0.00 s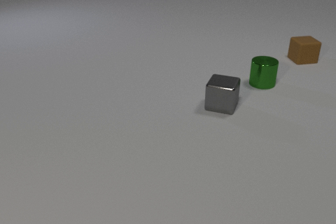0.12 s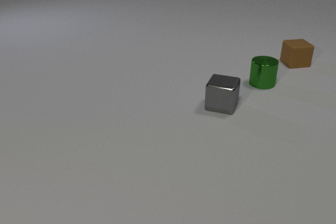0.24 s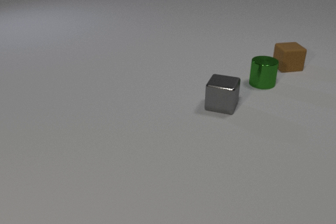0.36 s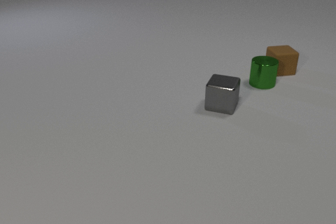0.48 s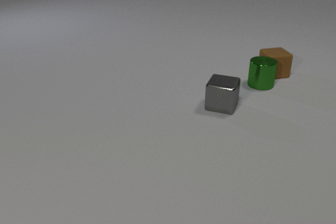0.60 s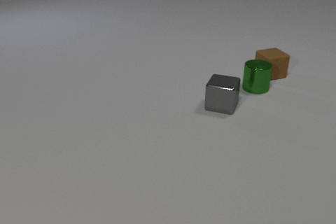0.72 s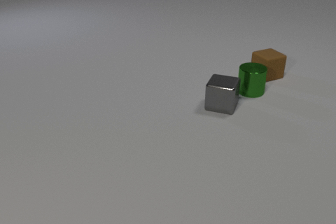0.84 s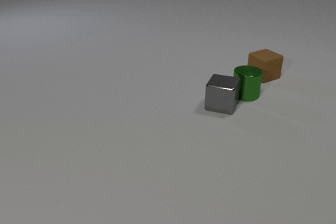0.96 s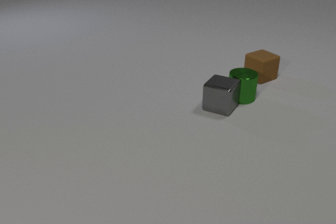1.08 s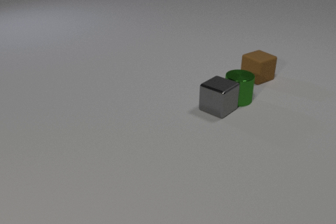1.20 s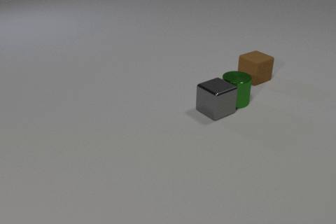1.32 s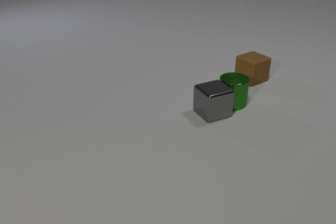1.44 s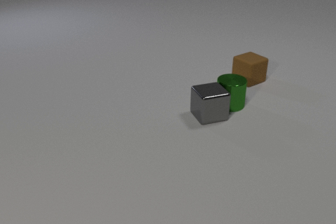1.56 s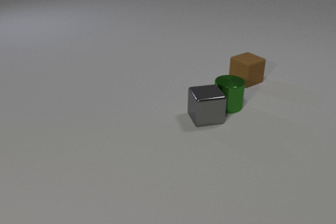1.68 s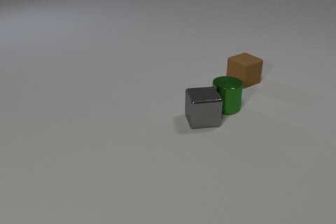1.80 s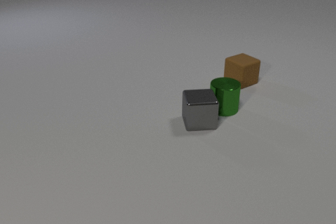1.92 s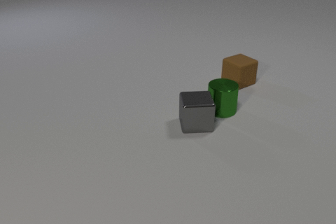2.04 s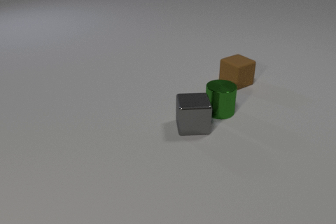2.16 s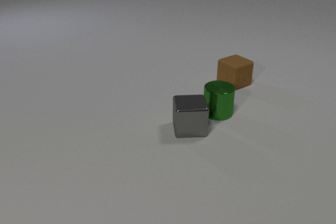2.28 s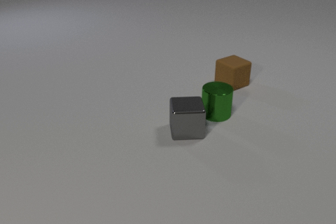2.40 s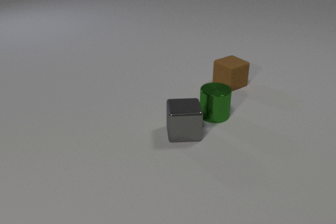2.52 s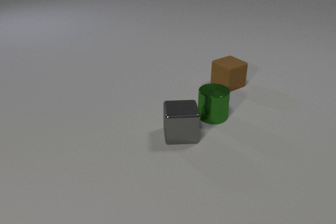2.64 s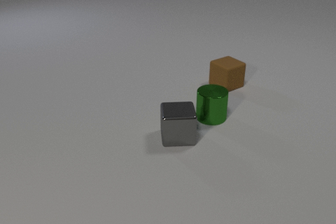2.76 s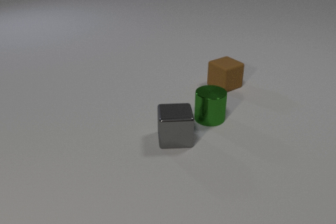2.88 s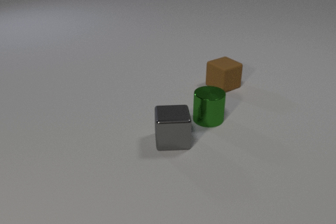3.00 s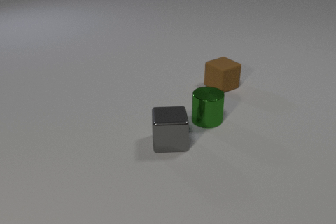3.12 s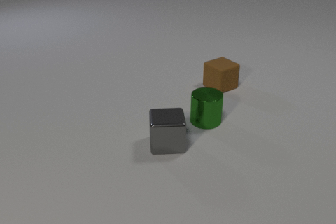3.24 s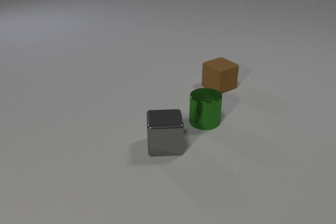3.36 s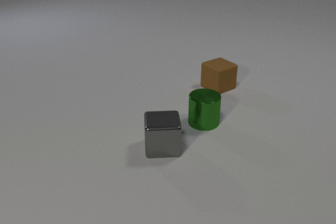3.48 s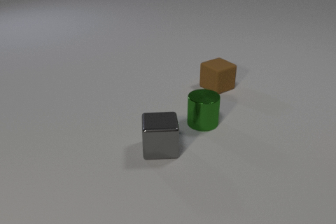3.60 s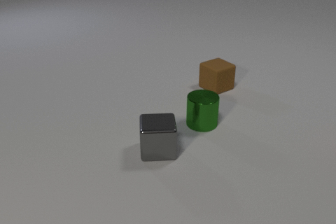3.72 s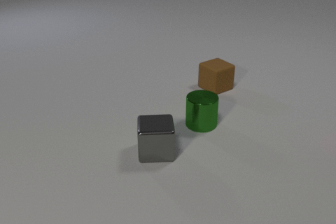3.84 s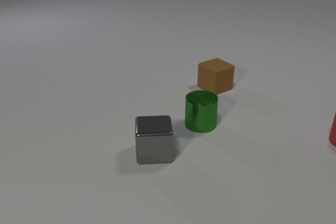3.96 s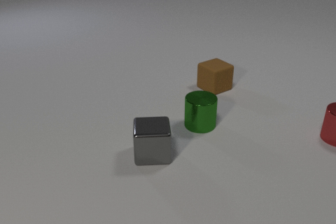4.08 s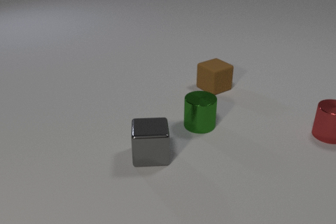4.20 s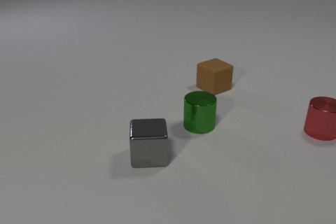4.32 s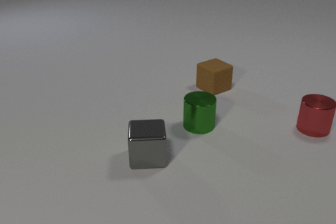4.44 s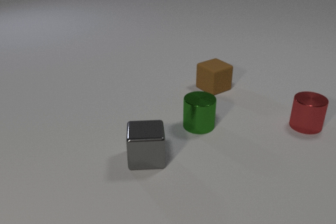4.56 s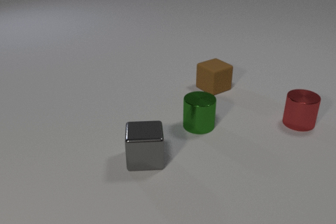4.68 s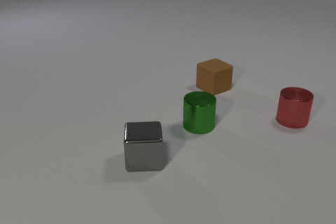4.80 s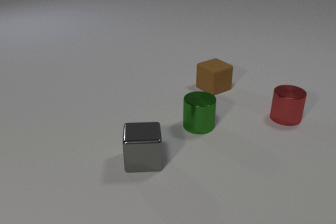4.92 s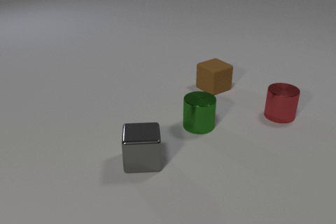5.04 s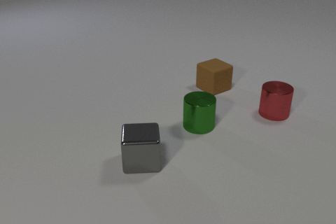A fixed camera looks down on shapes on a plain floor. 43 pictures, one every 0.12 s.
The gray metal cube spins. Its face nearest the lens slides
to the left.
The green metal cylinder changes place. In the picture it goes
toward the camera.
0.00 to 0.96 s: The brown rubber cube slides toward the camera and to the left, spins so that its near face slides to the right, counterclockwise seen from above. The green metal cylinder slides toward the camera and to the left. The brown rubber cube and the green metal cylinder collide. The green metal cylinder and the gray metal cube collide.
0.96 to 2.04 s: The brown rubber cube slides to the left and toward the camera. The green metal cylinder slides toward the camera and to the left. The gray metal cube slides toward the camera and to the left, spins clockwise seen from above by about 60 degrees, its near face sliding to the left.
2.04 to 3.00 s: The brown rubber cube slides to the left and toward the camera. The green metal cylinder slides toward the camera and to the left. The gray metal cube slides toward the camera and to the left.
3.00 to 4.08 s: The brown rubber cube slides to the left. The green metal cylinder slides toward the camera and to the left. The red metal cylinder comes in at the right edge, slides to the left. The gray metal cube slides toward the camera and to the left.
4.08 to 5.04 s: The red metal cylinder slides to the left and away from the camera. The gray metal cube slides toward the camera and to the left.
How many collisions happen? 2.
What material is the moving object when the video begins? rubber.
How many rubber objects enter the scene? 0.
